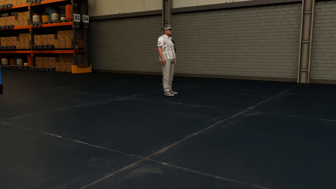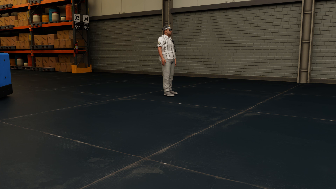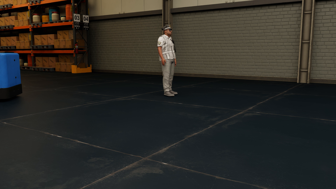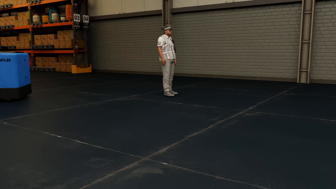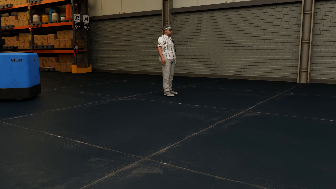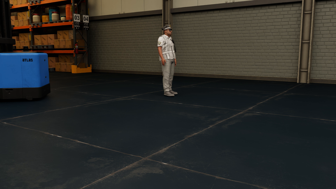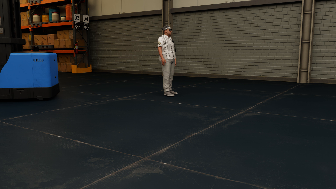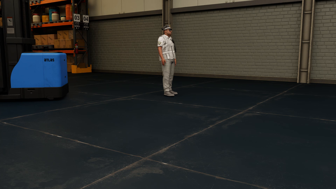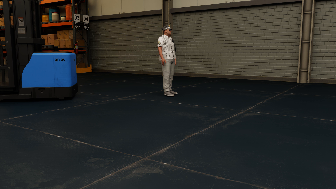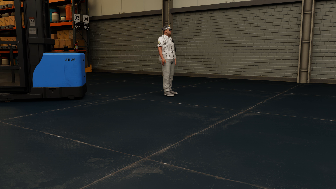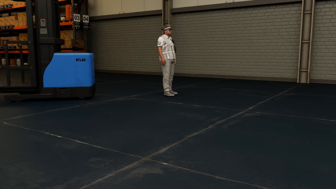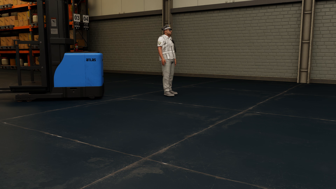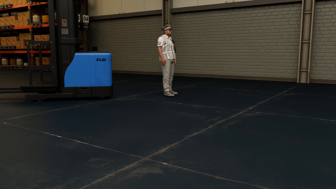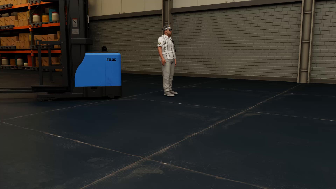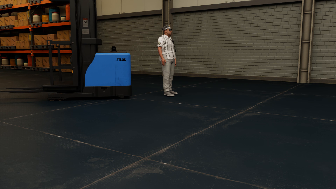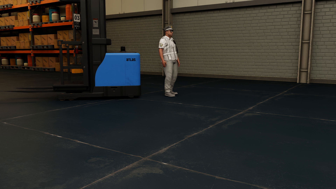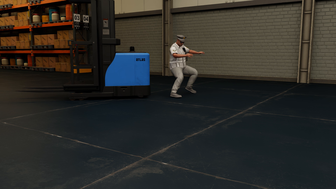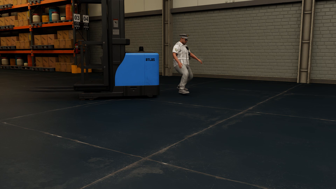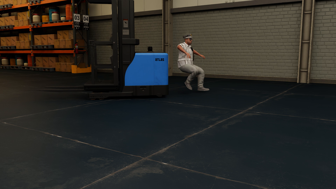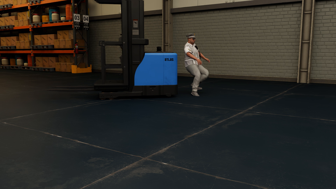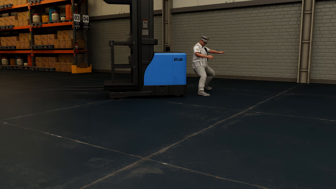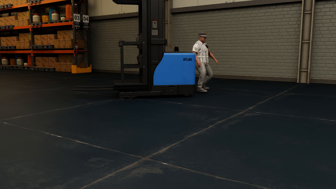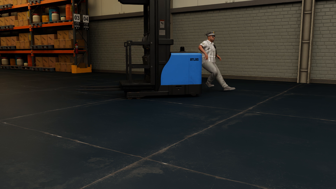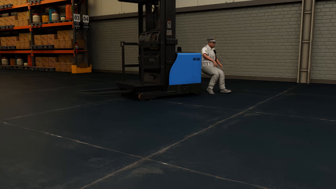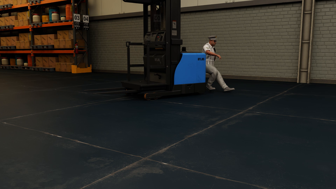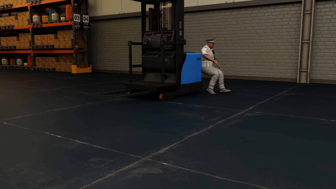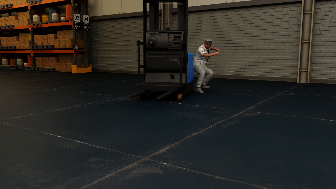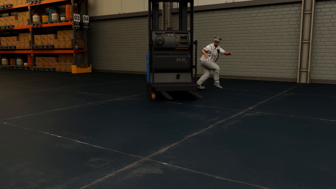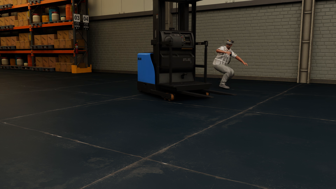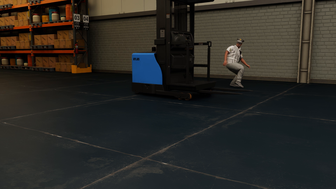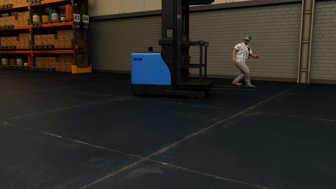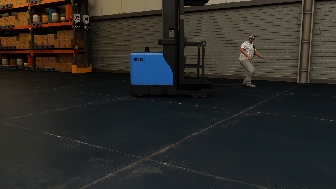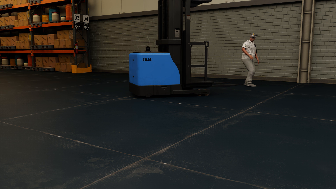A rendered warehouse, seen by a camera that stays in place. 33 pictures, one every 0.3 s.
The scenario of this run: Near miss between a forklift and a person.
